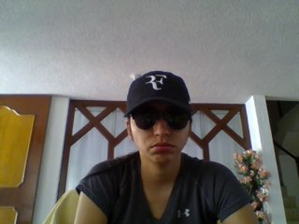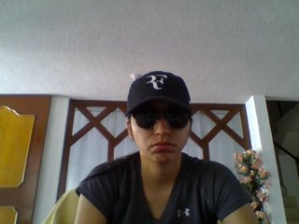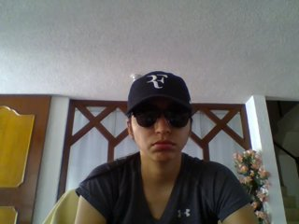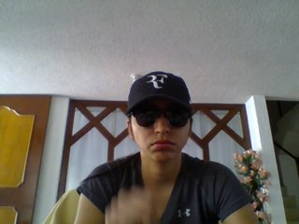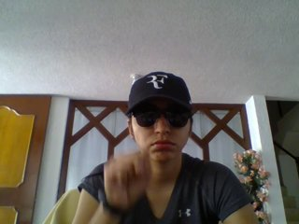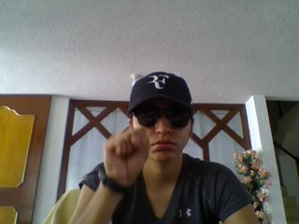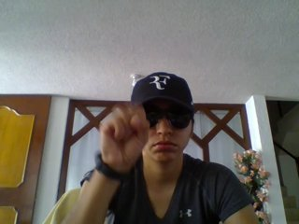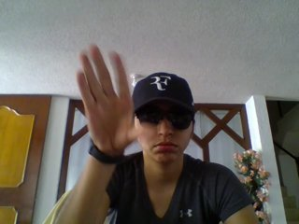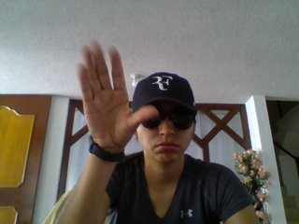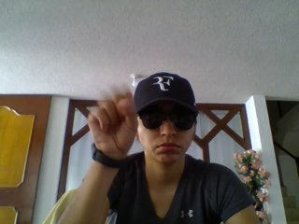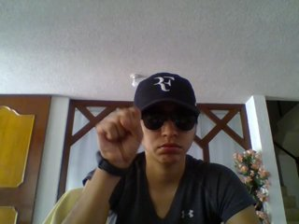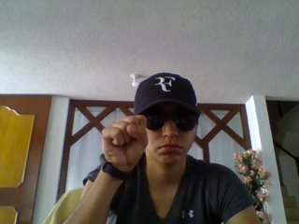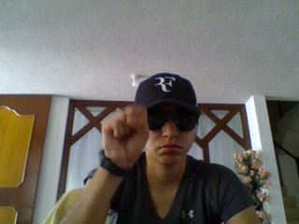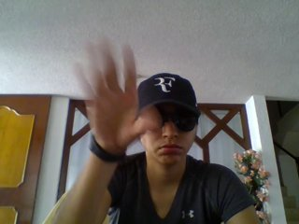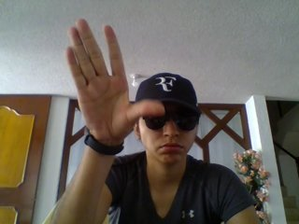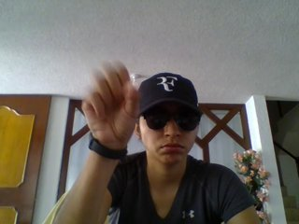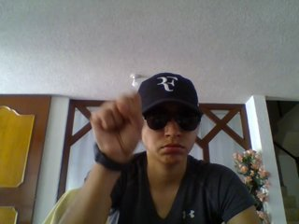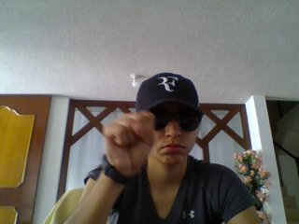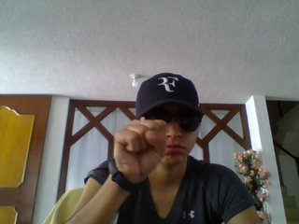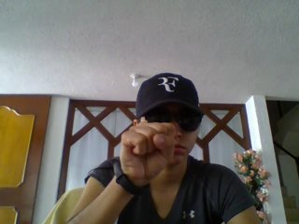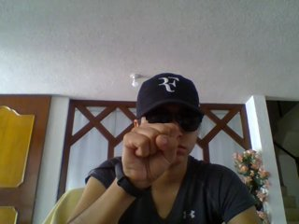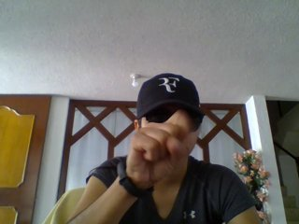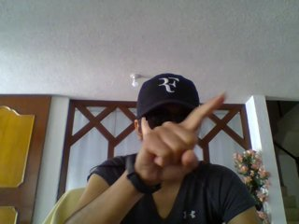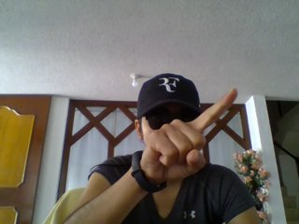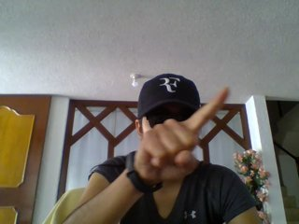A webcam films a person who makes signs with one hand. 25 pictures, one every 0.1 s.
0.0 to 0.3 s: Non-gesture.
0.4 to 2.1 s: Open twice.
